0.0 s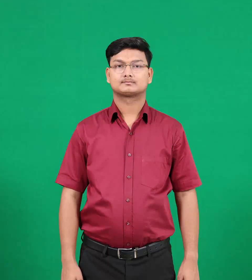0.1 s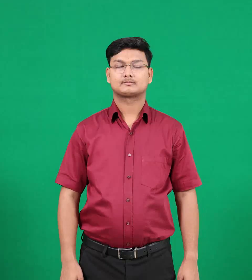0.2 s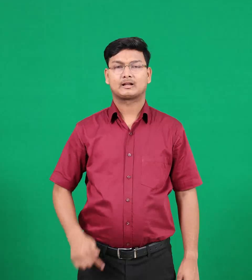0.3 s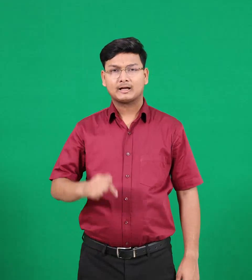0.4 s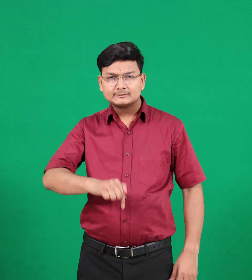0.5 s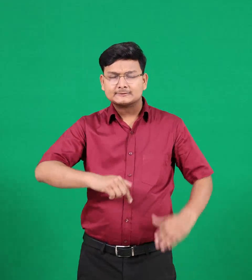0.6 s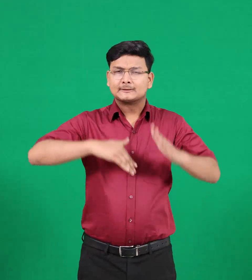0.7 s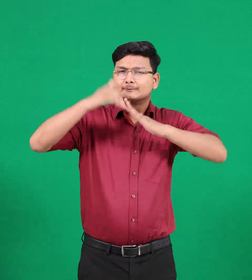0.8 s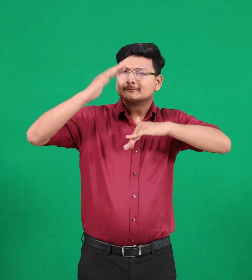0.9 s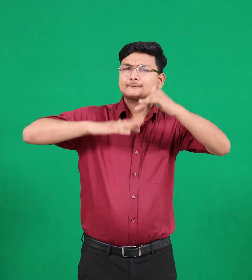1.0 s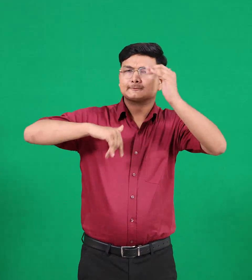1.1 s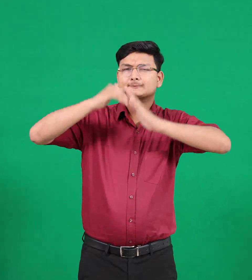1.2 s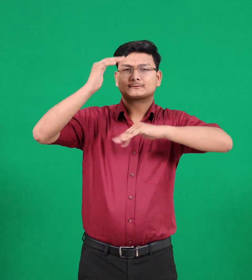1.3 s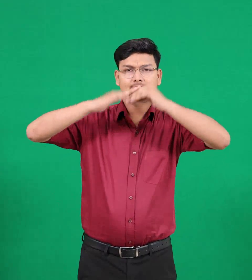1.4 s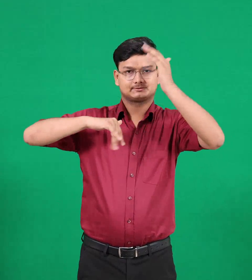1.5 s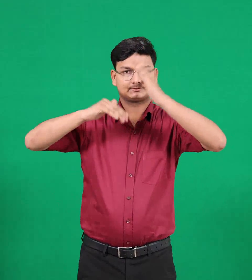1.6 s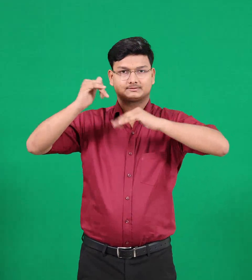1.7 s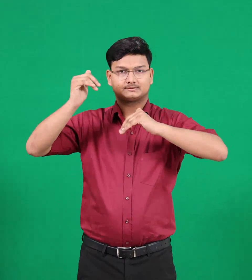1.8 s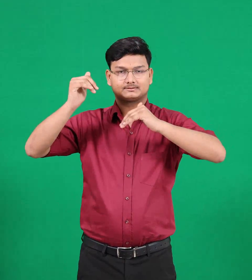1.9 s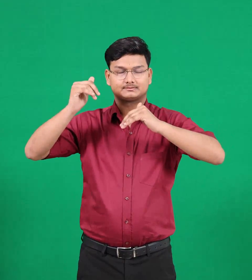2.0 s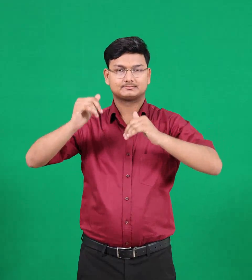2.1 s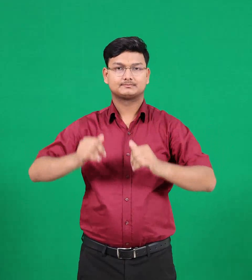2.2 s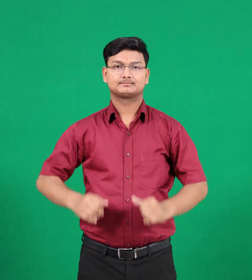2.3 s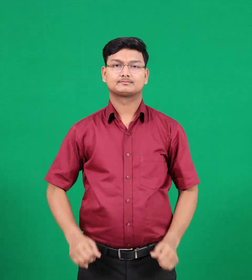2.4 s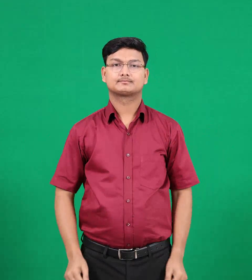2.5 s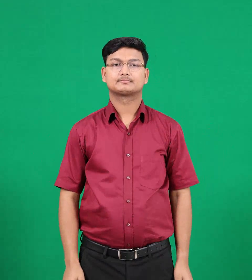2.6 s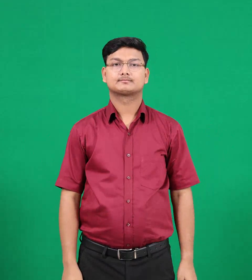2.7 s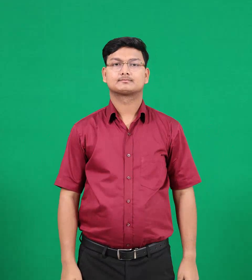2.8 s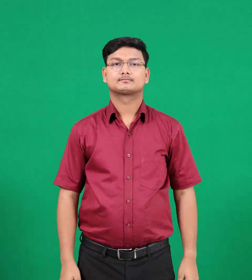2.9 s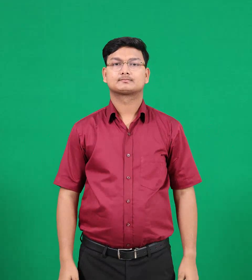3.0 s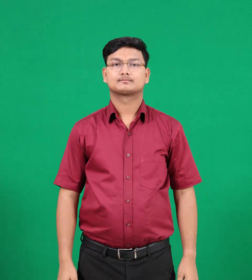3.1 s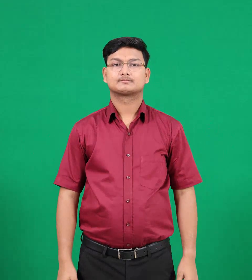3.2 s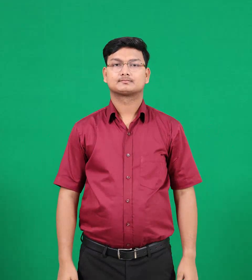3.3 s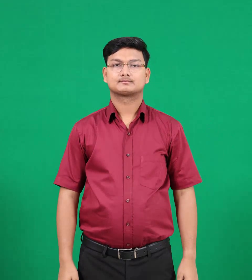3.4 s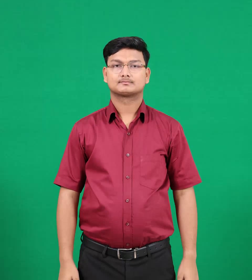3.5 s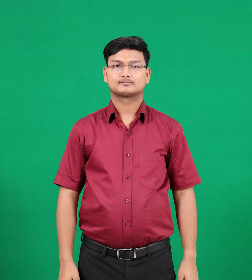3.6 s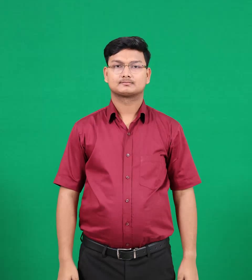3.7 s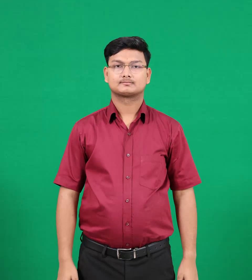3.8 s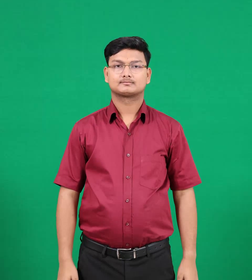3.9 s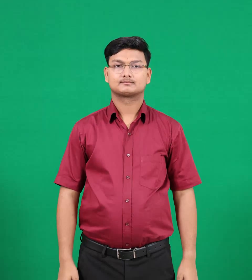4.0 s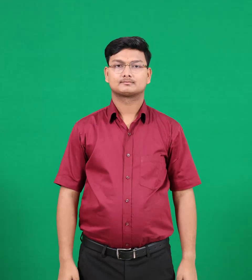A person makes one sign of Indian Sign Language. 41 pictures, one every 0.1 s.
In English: buildings
